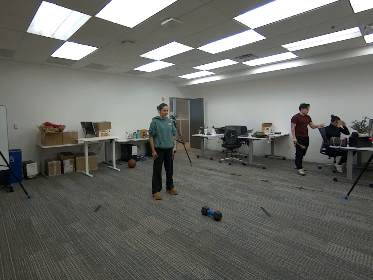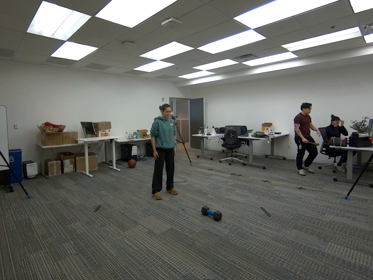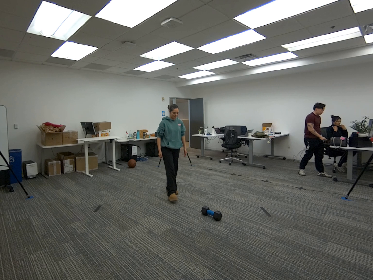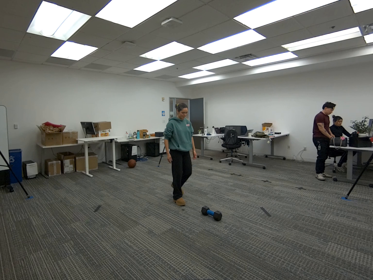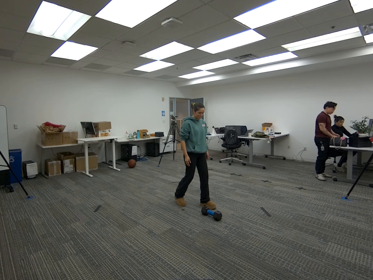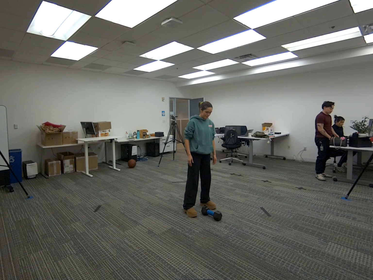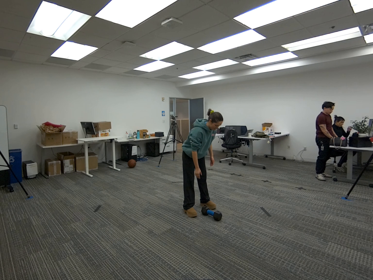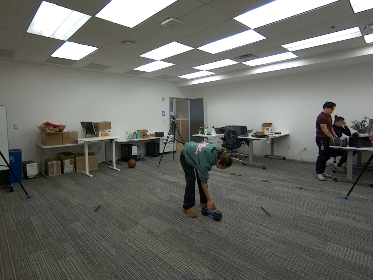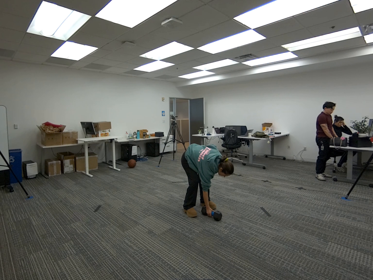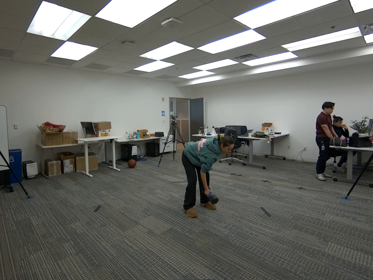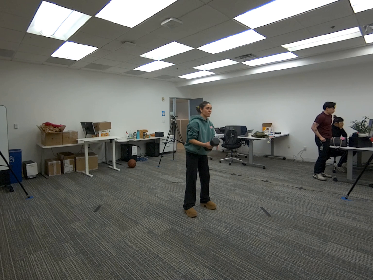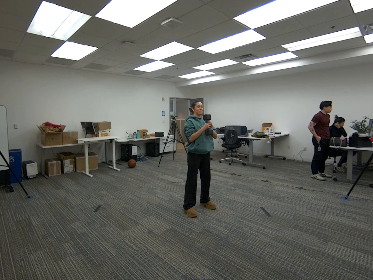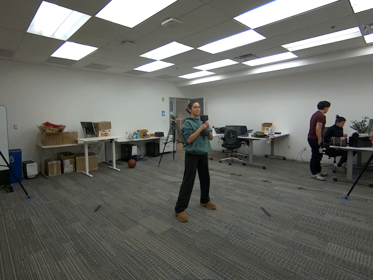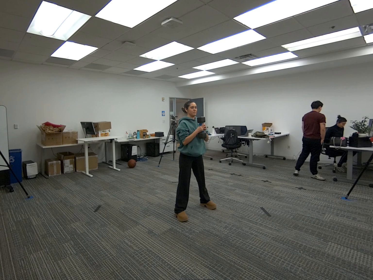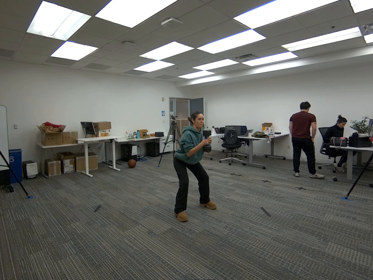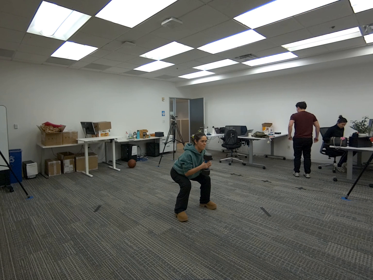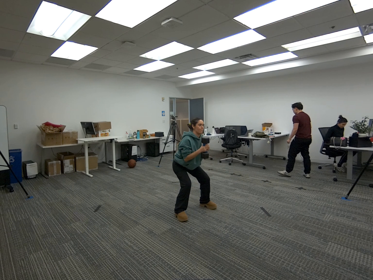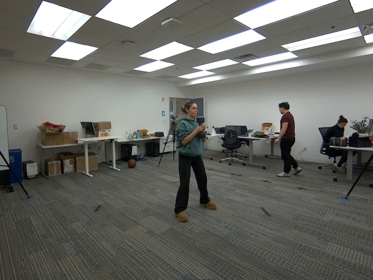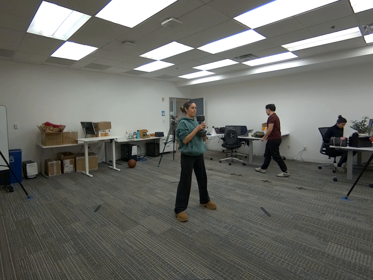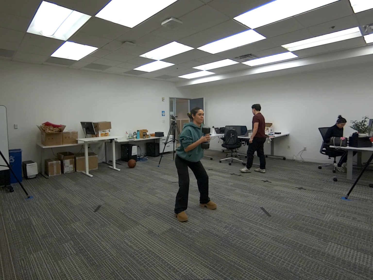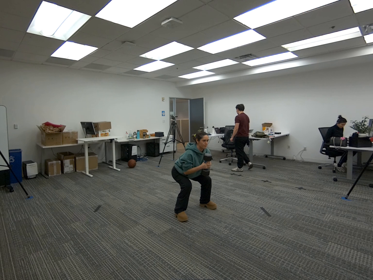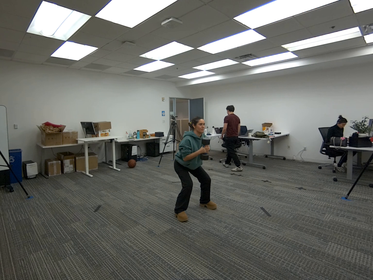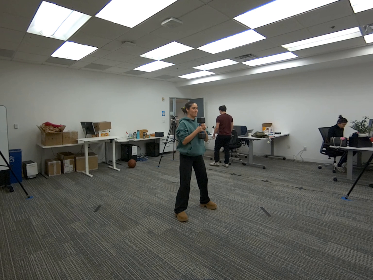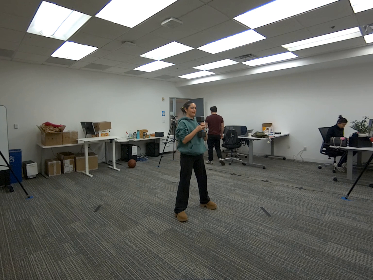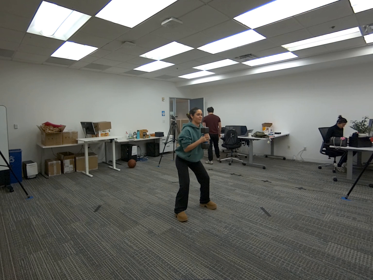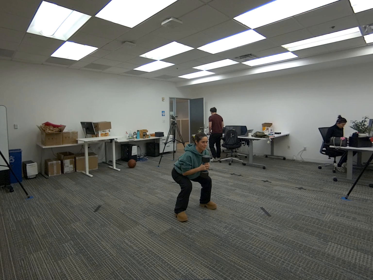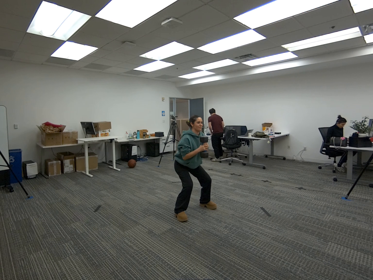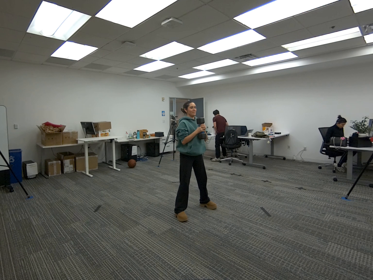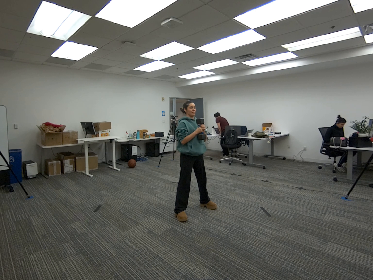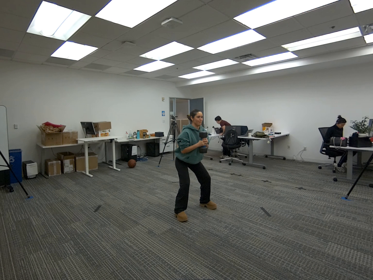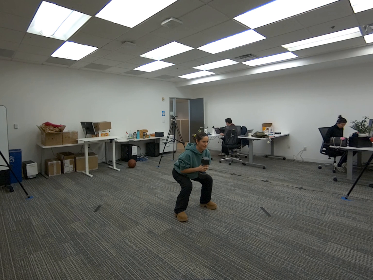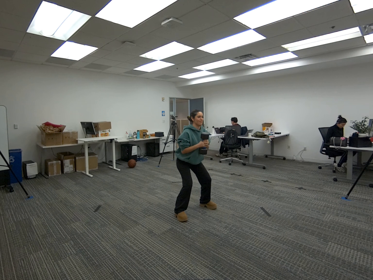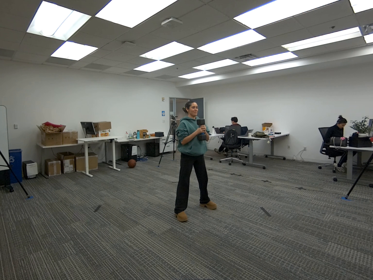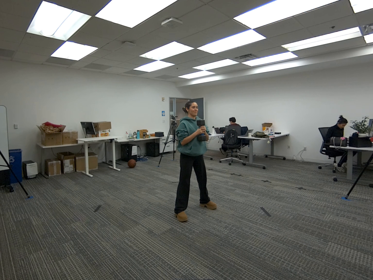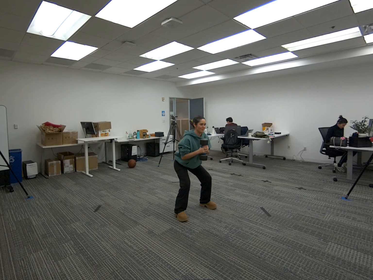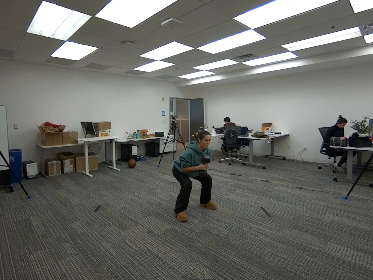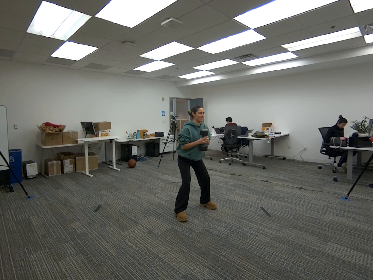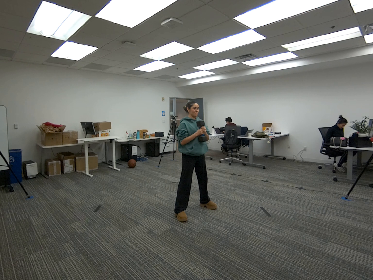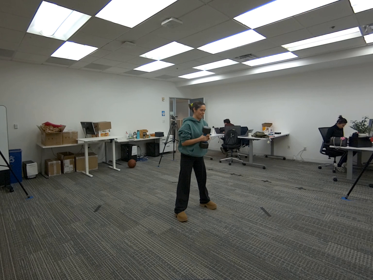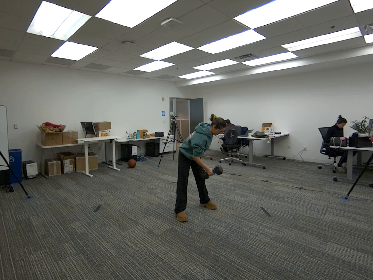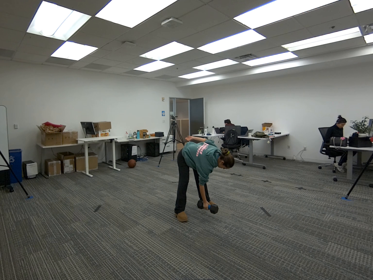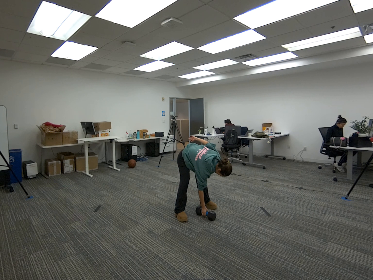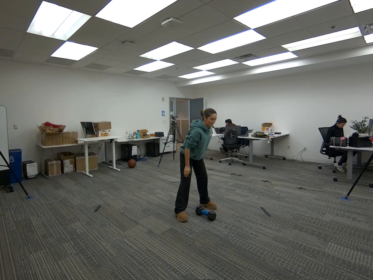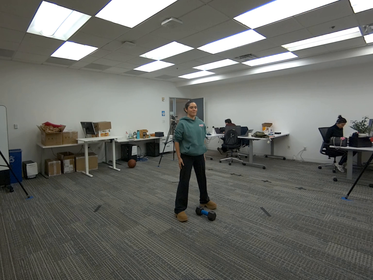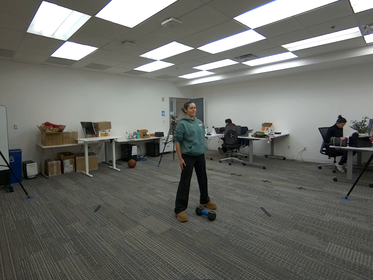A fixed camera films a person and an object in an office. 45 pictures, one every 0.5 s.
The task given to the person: Walk to the dumbbell and grasp it with both hands. Lift it close to your body with your elbows flexed and keep your arms steady. Lower your body into a squat by bending your knees, then extend your legs to return to a standing position. Continue repeating the squat while holding the dumbbell close to your body. When you are finished, carefully place the dumbbell back on the ground.
